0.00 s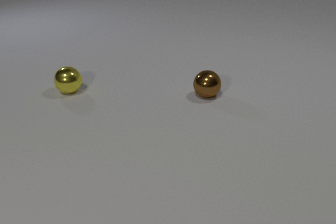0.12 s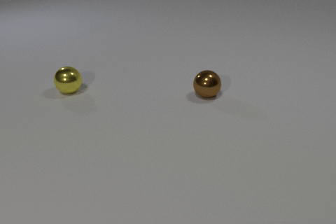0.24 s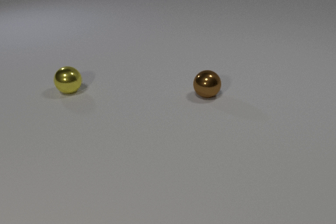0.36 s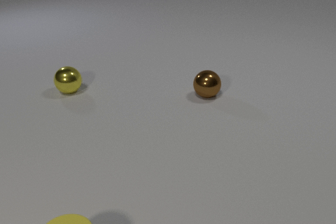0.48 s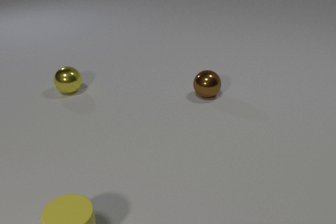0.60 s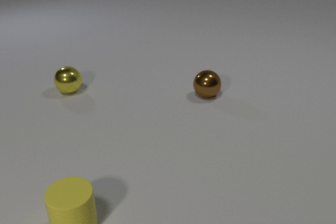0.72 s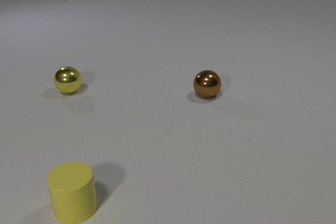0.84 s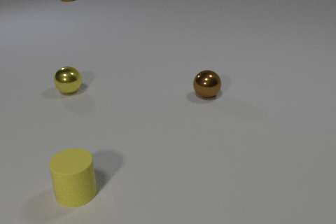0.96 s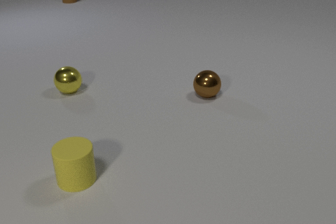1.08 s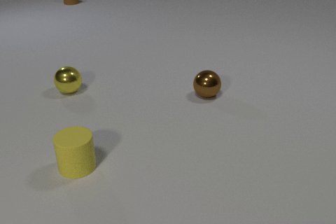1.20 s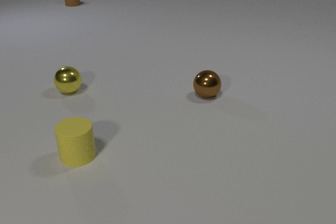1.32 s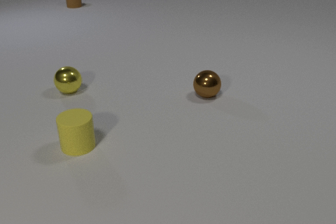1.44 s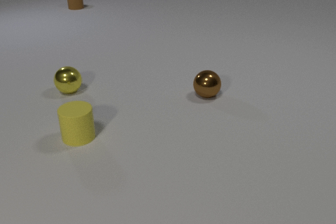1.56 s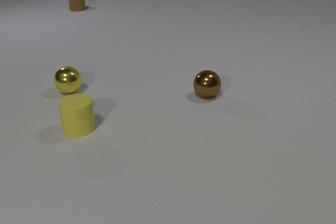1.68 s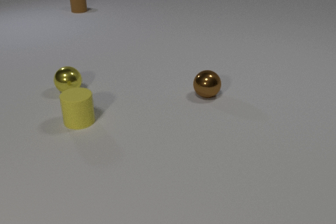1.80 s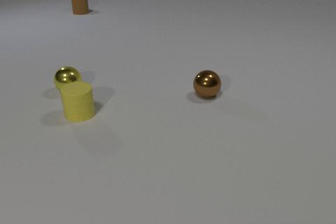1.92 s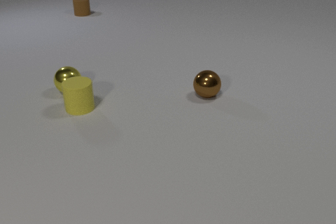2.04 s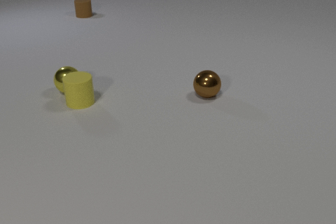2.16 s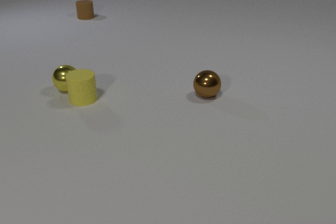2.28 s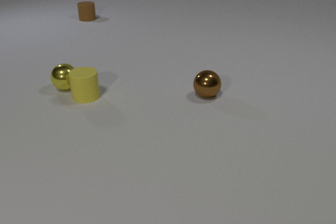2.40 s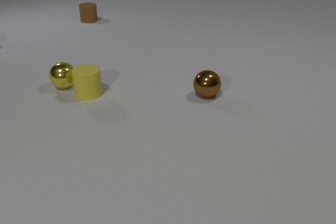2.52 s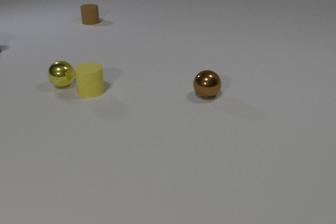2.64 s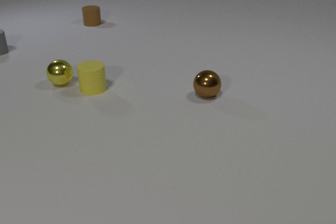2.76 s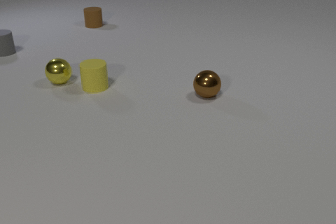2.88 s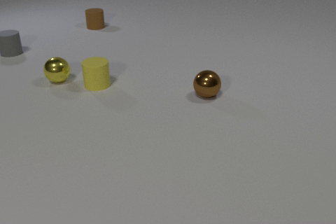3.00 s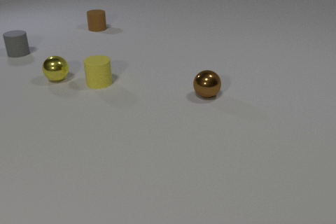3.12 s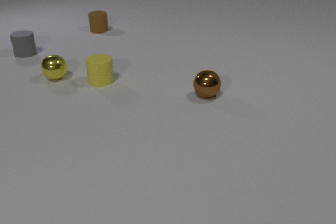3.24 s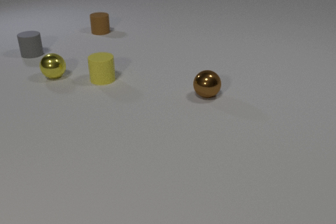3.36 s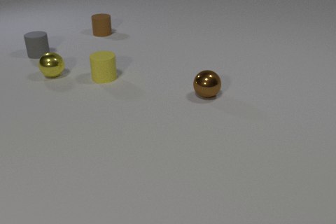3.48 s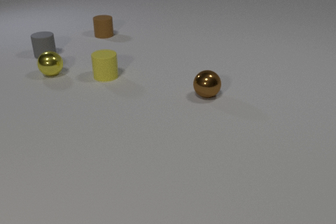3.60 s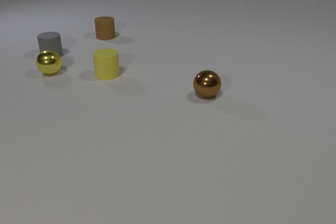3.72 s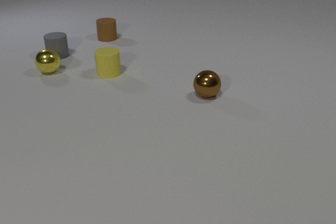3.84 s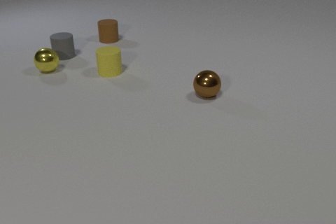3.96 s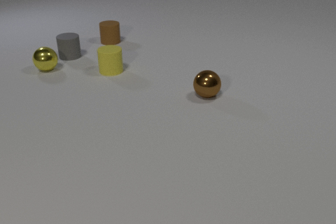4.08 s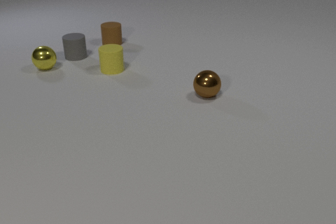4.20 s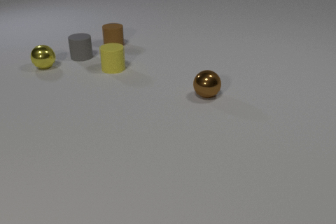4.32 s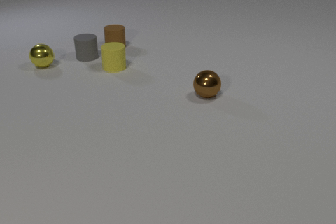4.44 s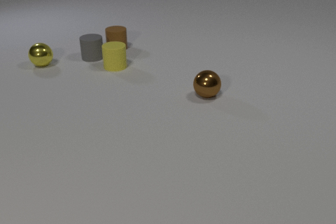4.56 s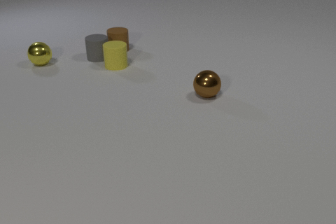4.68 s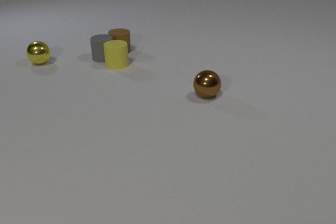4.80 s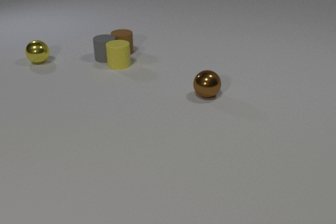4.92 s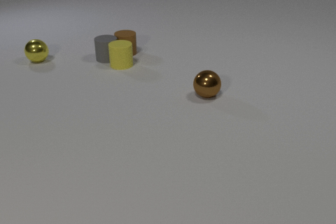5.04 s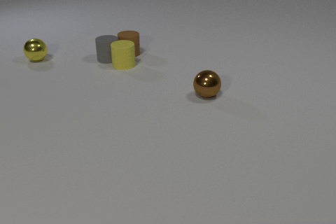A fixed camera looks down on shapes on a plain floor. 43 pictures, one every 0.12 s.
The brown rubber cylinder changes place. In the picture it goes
toward the camera.
The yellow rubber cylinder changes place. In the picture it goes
away from the camera.
0.00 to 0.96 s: The yellow rubber cylinder comes in at the bottom edge, slides away from the camera. The brown rubber cylinder comes in at the top edge, slides toward the camera.
0.96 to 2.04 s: The yellow rubber cylinder slides away from the camera. The brown rubber cylinder slides toward the camera. The yellow rubber cylinder and the yellow metal sphere collide.
2.04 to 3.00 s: The yellow rubber cylinder slides away from the camera and to the right. The yellow metal sphere rolls away from the camera. The gray rubber cylinder comes in at the left edge, slides to the right and toward the camera. The brown rubber cylinder slides toward the camera.
3.00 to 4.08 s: The yellow rubber cylinder slides away from the camera and to the right. The yellow metal sphere rolls away from the camera. The gray rubber cylinder slides to the right and toward the camera. The brown rubber cylinder slides toward the camera.
4.08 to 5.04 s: The yellow rubber cylinder slides to the right and away from the camera. The yellow metal sphere rolls away from the camera. The gray rubber cylinder slides to the right and toward the camera. The brown rubber cylinder slides toward the camera and to the right. The yellow rubber cylinder and the gray rubber cylinder collide. The gray rubber cylinder and the brown rubber cylinder collide.
Are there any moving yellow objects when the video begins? no.
How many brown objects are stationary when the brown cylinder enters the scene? 1.
What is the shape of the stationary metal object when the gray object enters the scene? sphere.
